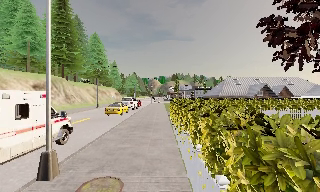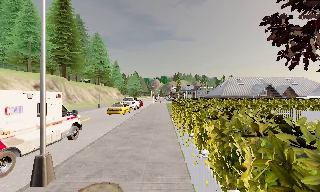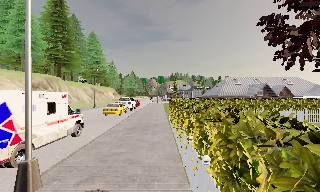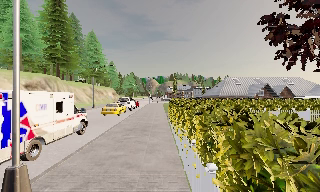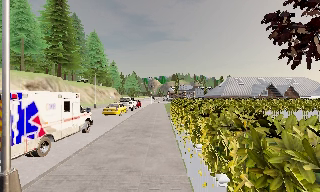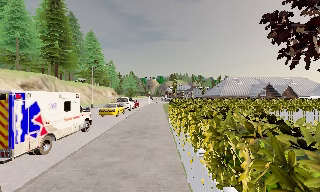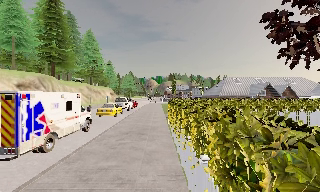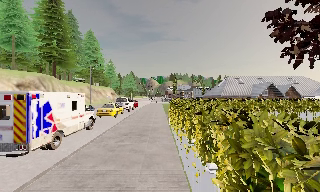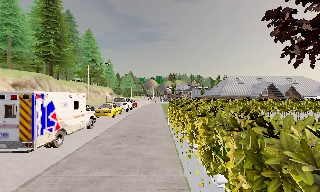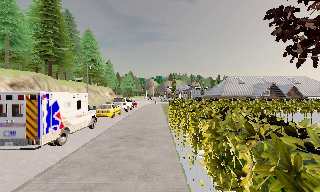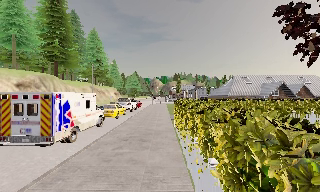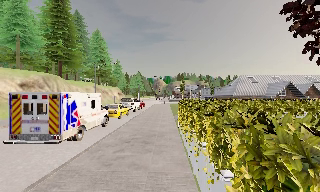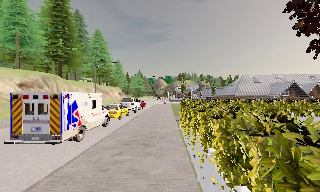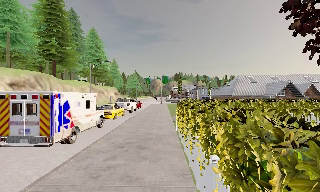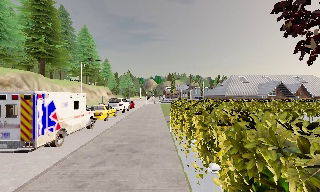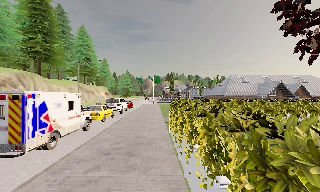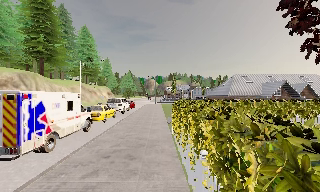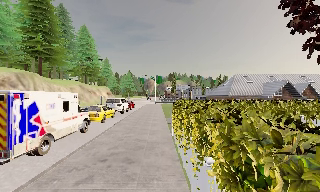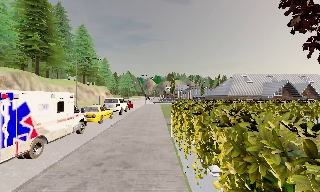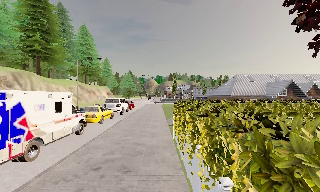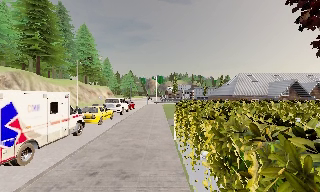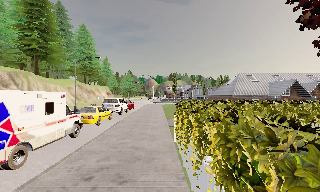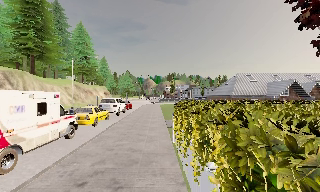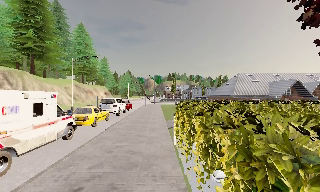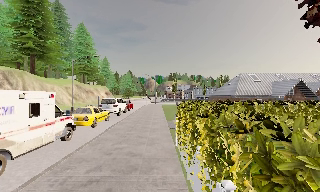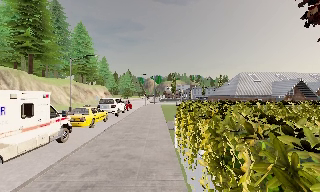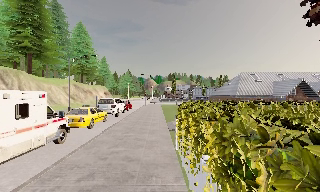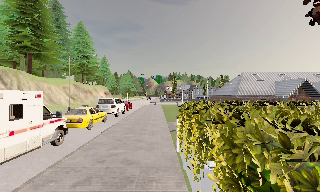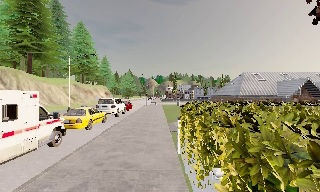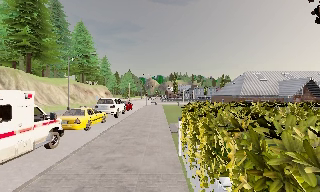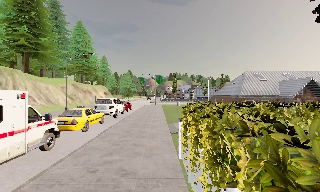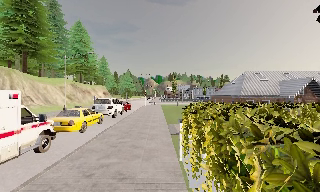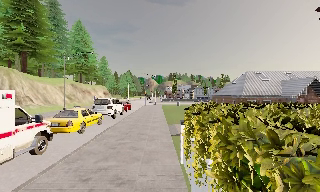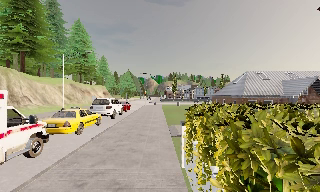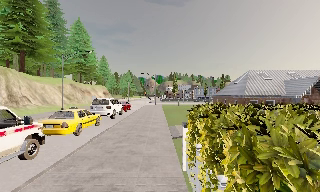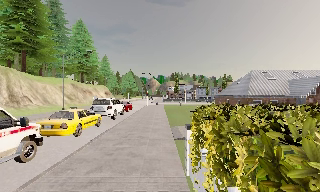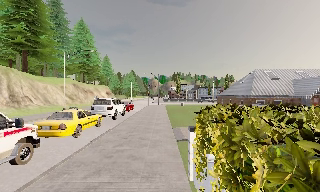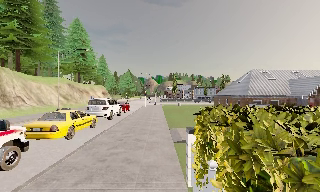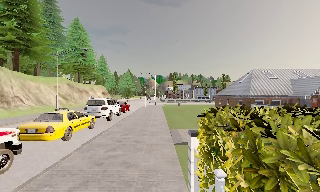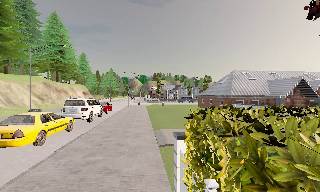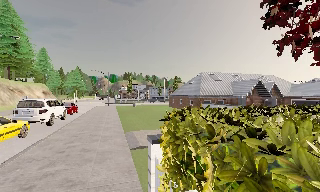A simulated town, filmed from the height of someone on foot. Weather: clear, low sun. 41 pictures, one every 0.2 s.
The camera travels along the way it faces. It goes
forward.
0.0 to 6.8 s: The camera travels forward, about 10 m, so what stands in front looms larger.
6.8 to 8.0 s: The scene slides to the left, as the camera pans about 15 degrees to its right. It travels forward, about 1.5 m, so what stands in front looms larger.
The film runs forward here.
